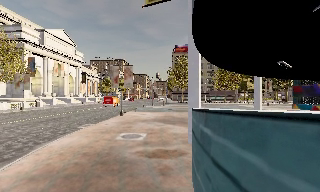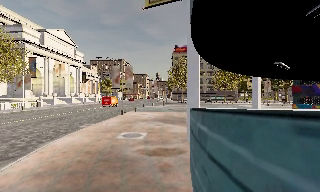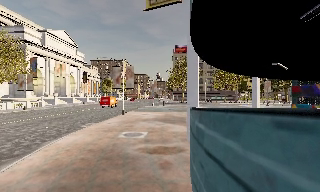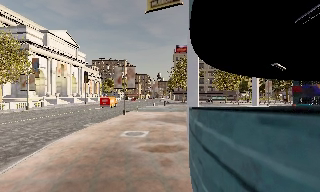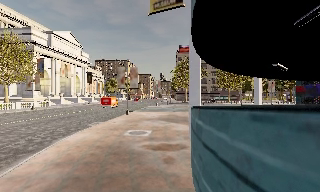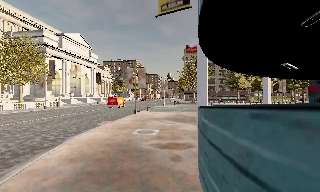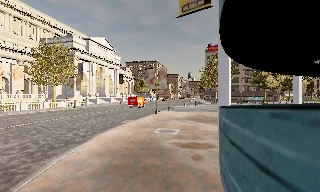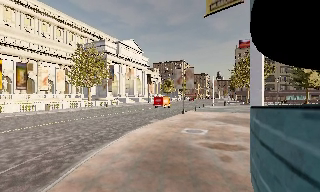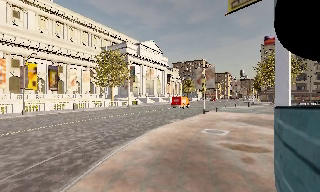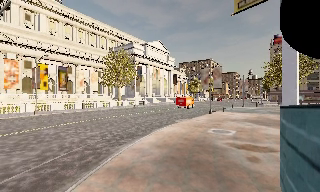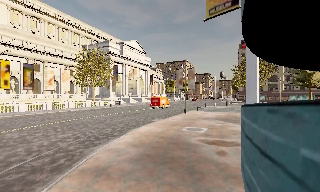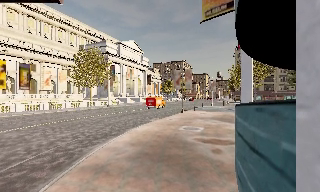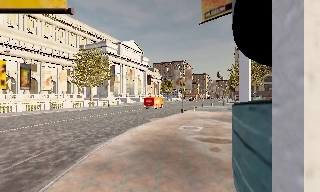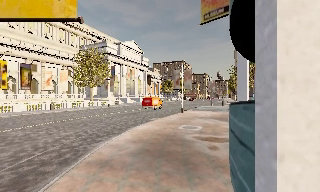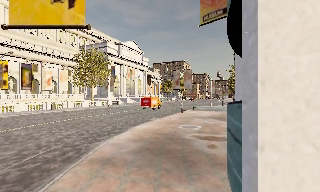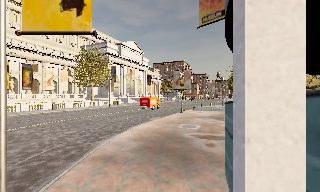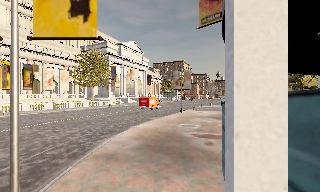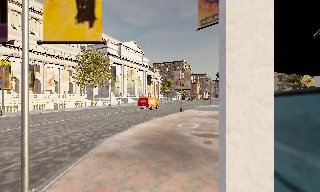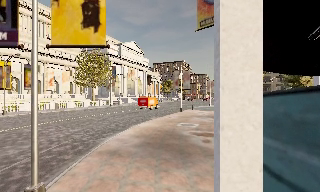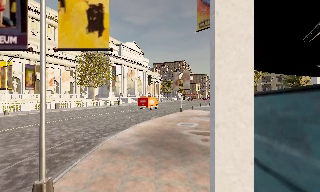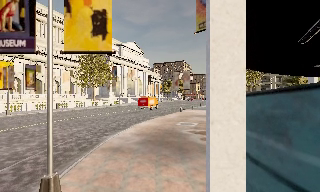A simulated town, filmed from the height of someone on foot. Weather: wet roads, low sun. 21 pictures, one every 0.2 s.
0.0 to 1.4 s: The scene slides to the right, as the camera pans about 20 degrees to its left. It travels backward, about 1.5 m, so what stands in front gets smaller.
1.4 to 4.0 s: The camera travels backward, about 3 m, so what stands in front gets smaller.
The film runs backward here.
